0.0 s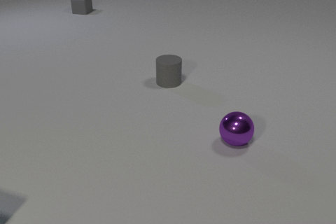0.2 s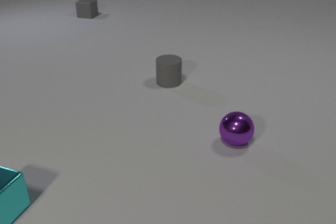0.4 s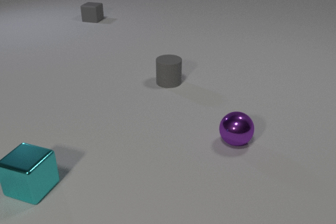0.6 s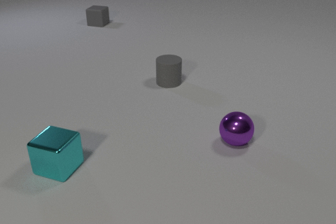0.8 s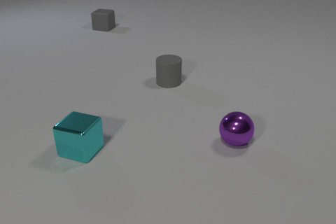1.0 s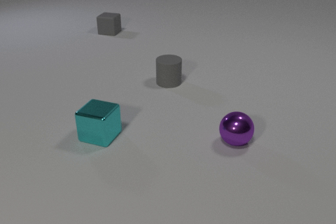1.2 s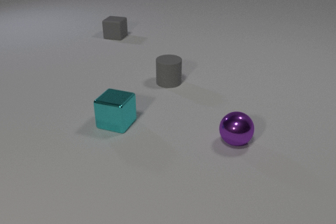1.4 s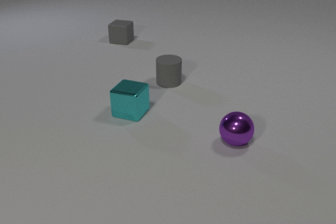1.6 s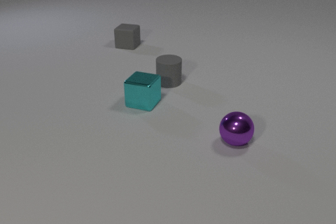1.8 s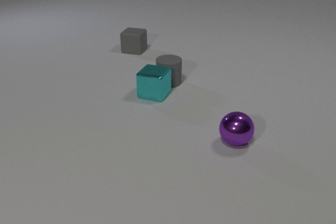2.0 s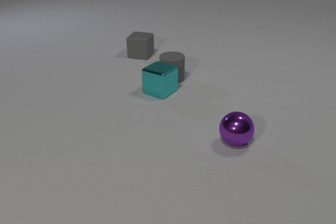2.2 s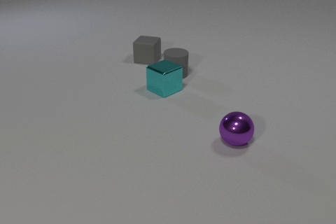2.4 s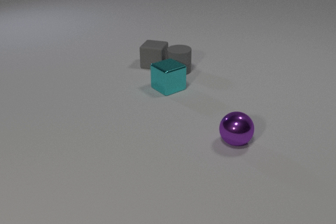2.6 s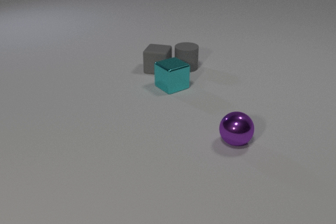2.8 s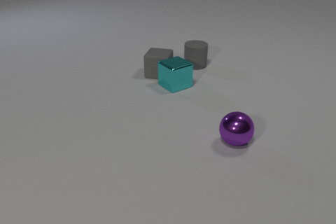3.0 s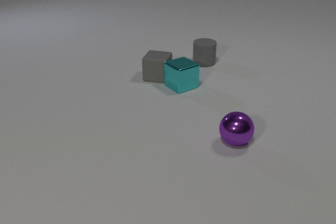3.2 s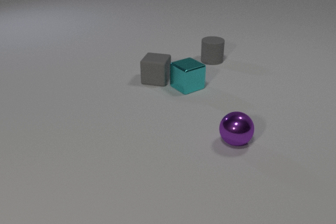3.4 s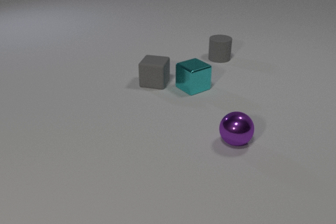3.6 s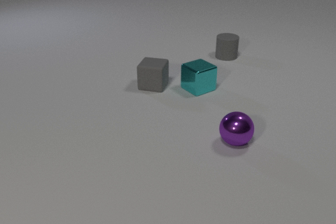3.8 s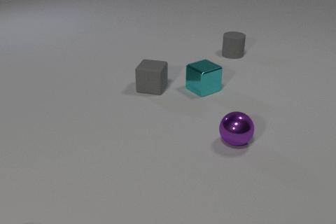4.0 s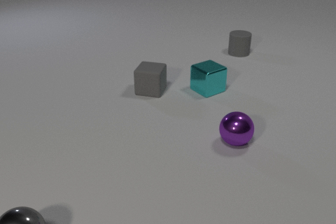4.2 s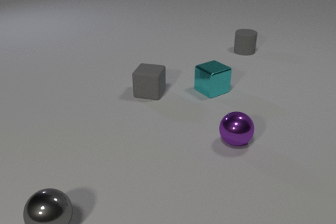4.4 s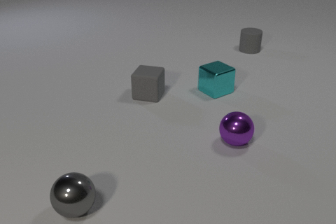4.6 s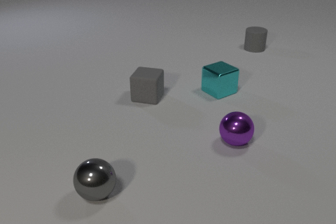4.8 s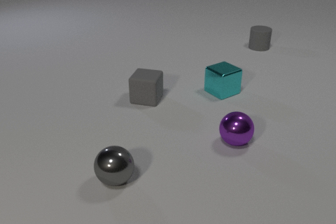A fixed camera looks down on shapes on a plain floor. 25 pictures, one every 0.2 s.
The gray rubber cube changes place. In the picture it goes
toward the camera.
0.0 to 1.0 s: The cyan metal cube comes in at the left edge, slides to the right and away from the camera. The gray rubber cube slides toward the camera.
1.0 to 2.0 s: The cyan metal cube slides away from the camera and to the right. The gray rubber cylinder slides away from the camera. The gray rubber cube slides toward the camera and to the right. The cyan metal cube and the gray rubber cylinder collide.
2.0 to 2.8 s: The cyan metal cube slides to the right and away from the camera, spins so that its near face slides to the left, clockwise seen from above. The gray rubber cylinder slides away from the camera and to the right. The gray rubber cube slides toward the camera. The gray rubber cylinder and the gray rubber cube collide. The cyan metal cube and the gray rubber cube collide.
2.8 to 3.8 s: The cyan metal cube slides to the right. The gray rubber cylinder slides to the right and away from the camera. The gray rubber cube slides toward the camera.
3.8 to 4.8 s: The cyan metal cube slides to the right. The gray rubber cylinder slides away from the camera and to the right. The gray rubber cube slides toward the camera. The gray metal sphere comes in at the bottom edge, rolls to the right and away from the camera.
How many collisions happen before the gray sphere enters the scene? 3.
How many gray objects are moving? 3.
What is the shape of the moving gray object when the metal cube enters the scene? cube.
